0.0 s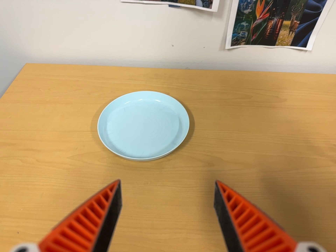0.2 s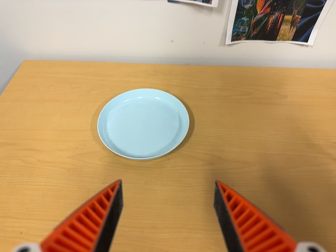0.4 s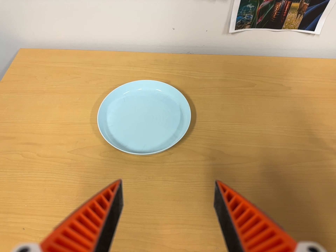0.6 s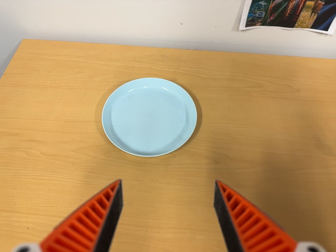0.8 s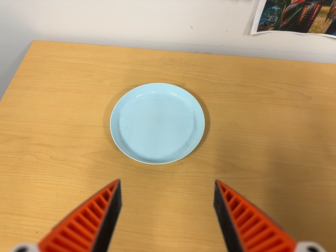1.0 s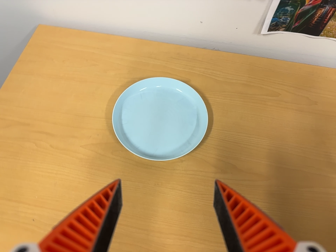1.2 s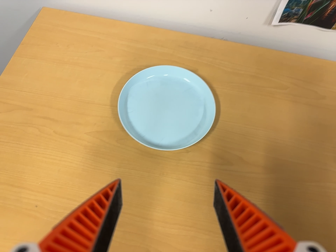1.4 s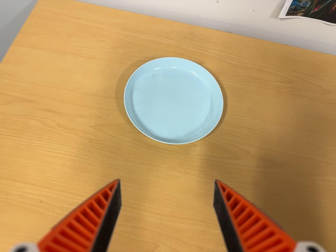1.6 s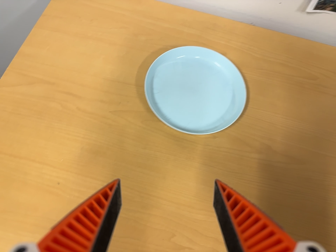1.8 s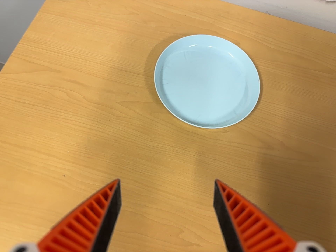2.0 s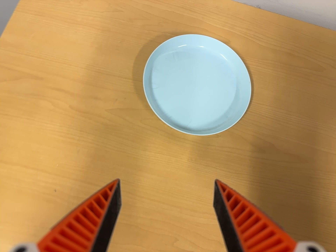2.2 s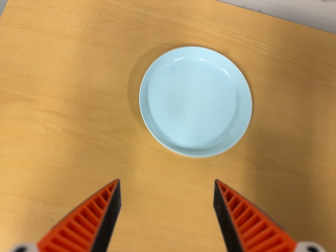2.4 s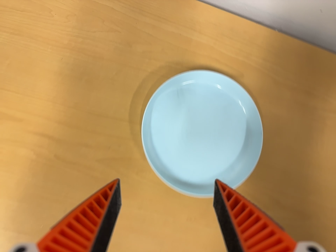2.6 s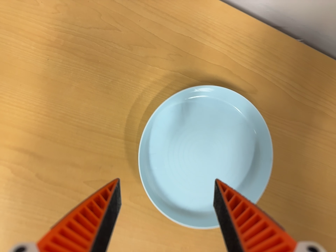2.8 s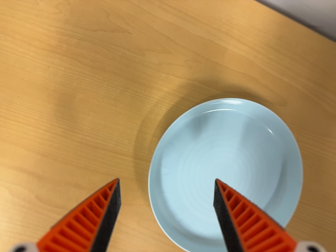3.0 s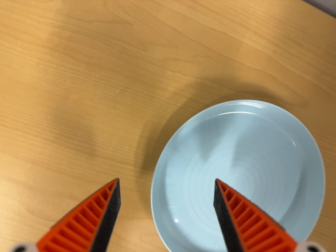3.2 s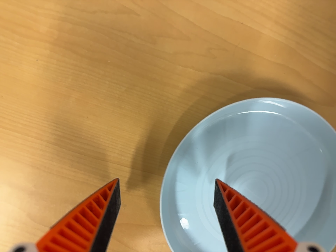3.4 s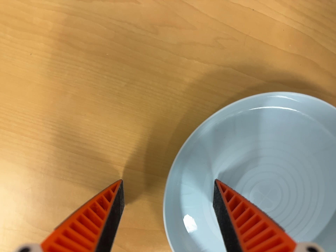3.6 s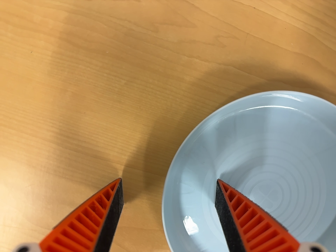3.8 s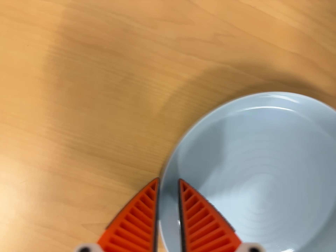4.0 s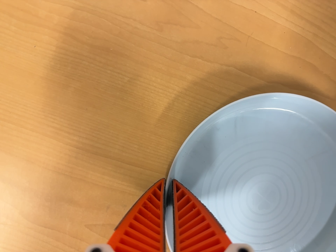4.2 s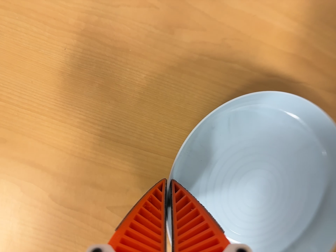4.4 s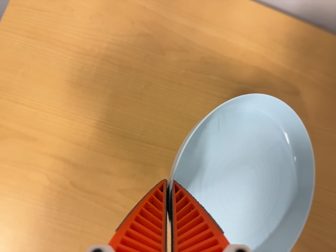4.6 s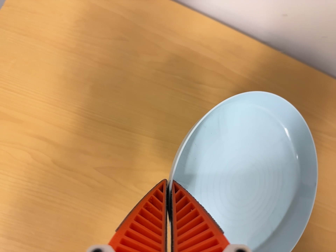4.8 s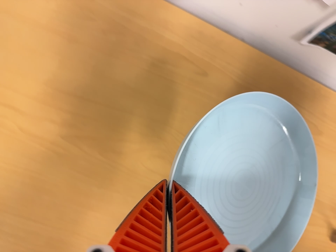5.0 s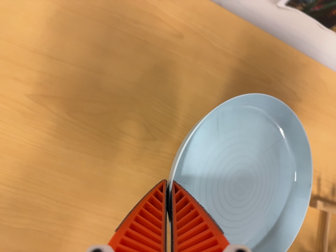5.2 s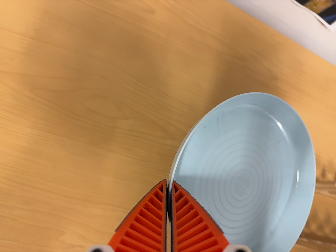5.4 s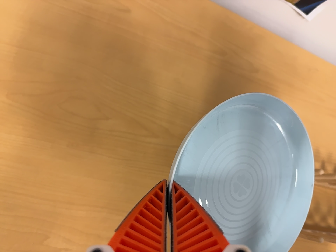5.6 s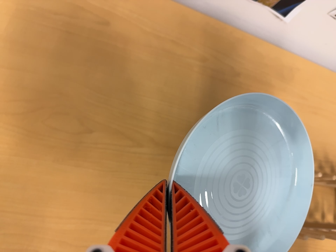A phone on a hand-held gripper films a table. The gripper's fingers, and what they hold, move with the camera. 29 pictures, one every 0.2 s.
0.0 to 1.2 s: The camera travels toward the top of its view, about 10 cm. Its aim tips toward the bottom of its view by about 15 degrees. It rolls about its line of sight by about 10 degrees, and the scene rotates clockwise.
1.2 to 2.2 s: The camera travels toward the top of its view, to its left and forward, about 12 cm. Its aim tips toward the bottom of its view by about 15 degrees.
2.2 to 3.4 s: The camera travels toward the top of its view and forward, about 28 cm. Its aim tips toward the bottom of its view by about 20 degrees. It rolls about its line of sight by about 10 degrees, and the scene rotates clockwise.
3.4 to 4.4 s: The camera travels backward and toward the bottom of its view, about 10 cm, so what stands in front gets smaller. Its aim tips toward the top of its view by about 10 degrees.
4.4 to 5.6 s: The camera swings to its right by about 20 degrees, and the scene slides to the left. It travels toward the bottom of its view and to its right, about 22 cm, so close, fixed things drift upward.
The film runs forward here.
